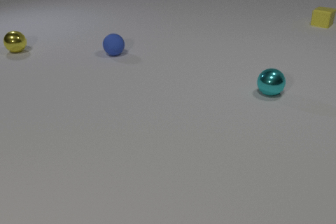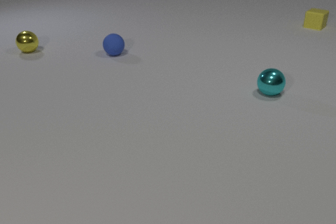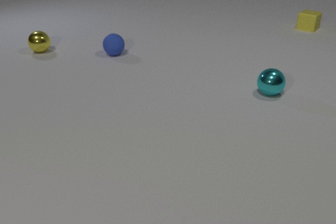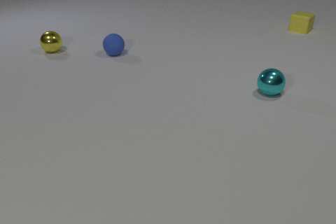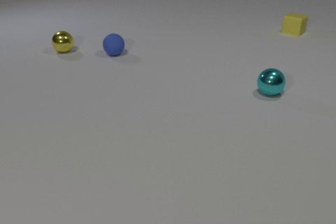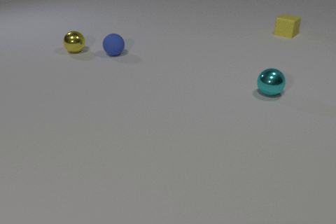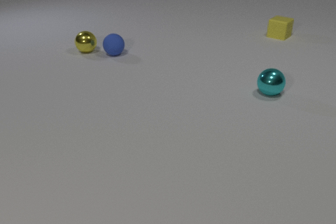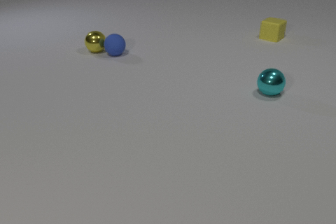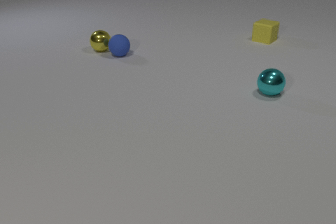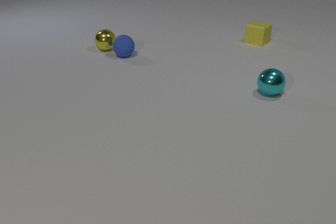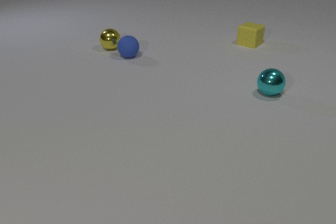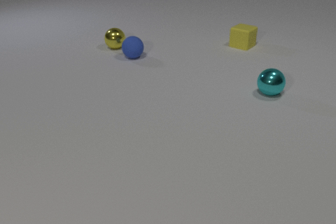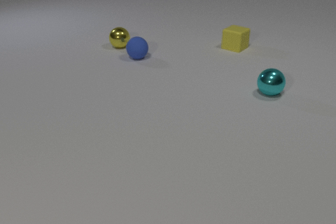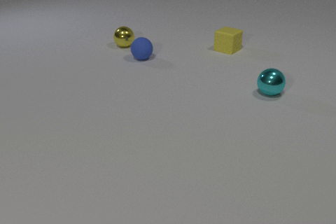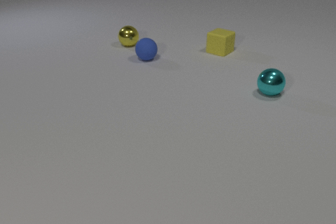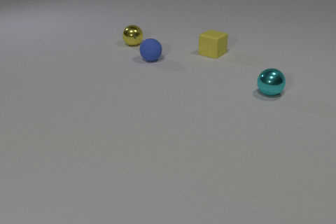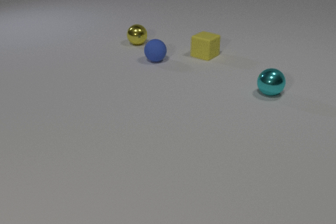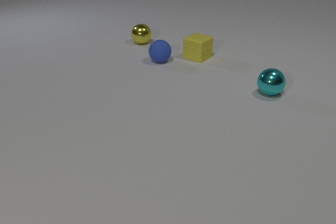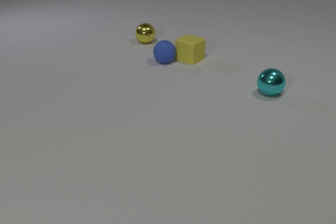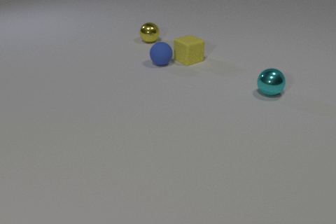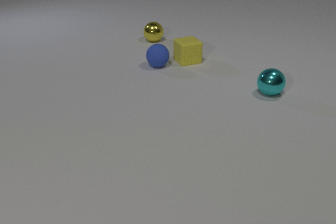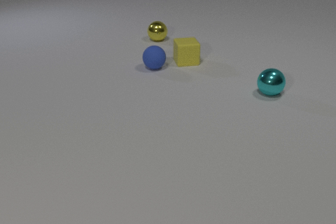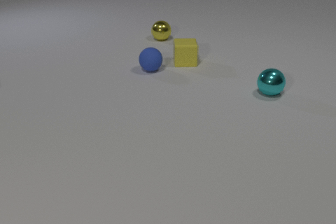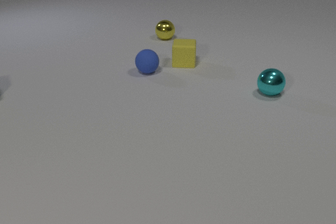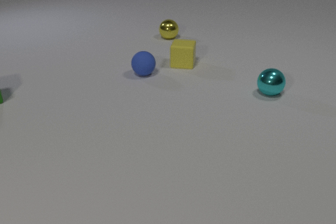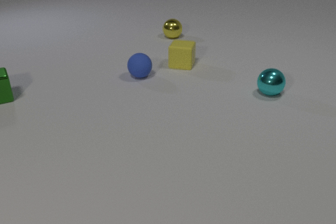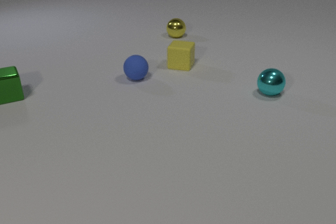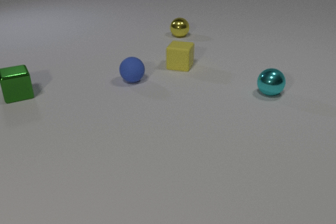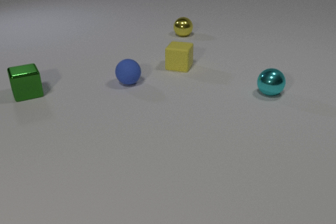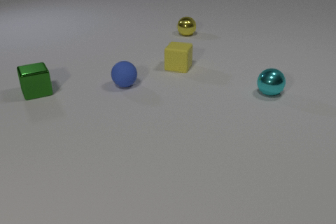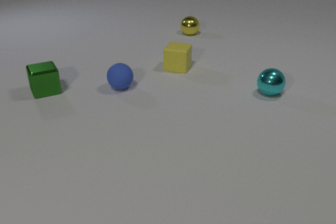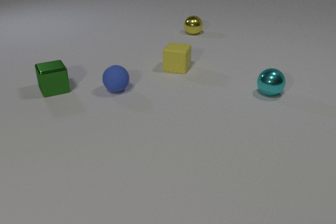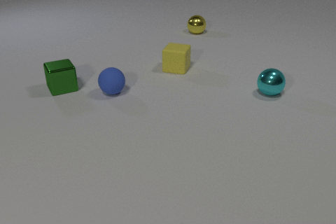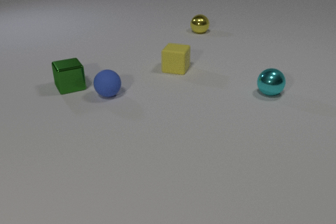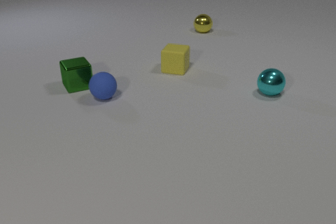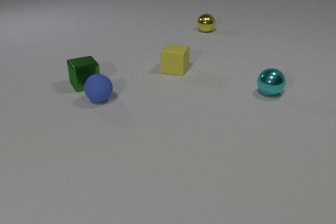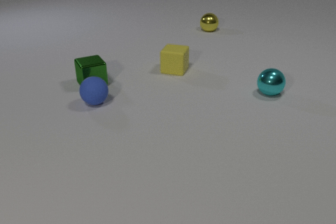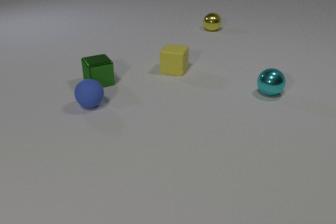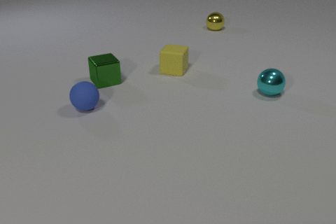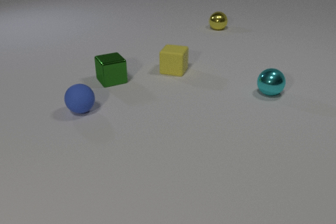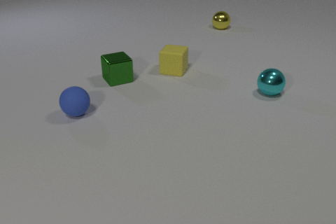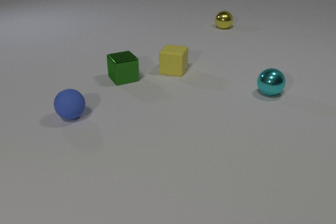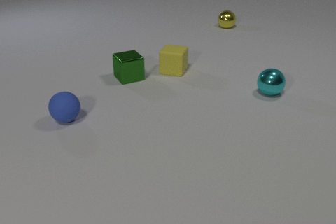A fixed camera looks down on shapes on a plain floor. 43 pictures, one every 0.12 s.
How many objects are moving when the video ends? 3.
What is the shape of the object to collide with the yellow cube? sphere.
Are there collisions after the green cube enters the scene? no.
0.00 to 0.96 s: The yellow metal sphere rolls to the right. The blue rubber sphere rolls to the right. The yellow rubber cube slides toward the camera and to the left. The yellow metal sphere and the blue rubber sphere collide.
0.96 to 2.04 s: The yellow metal sphere rolls to the right and away from the camera. The blue rubber sphere rolls to the right and toward the camera. The yellow rubber cube slides to the left and toward the camera.
2.04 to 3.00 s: The yellow metal sphere rolls to the right and away from the camera. The blue rubber sphere rolls toward the camera and to the left. The yellow rubber cube slides toward the camera and to the left, spins so that its near face slides to the left, clockwise seen from above. The green metal cube comes in at the left edge, slides to the right. The blue rubber sphere and the yellow rubber cube collide.
3.00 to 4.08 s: The yellow metal sphere rolls to the right and away from the camera. The blue rubber sphere rolls toward the camera and to the left. The yellow rubber cube slides toward the camera and to the left. The green metal cube slides to the right.
4.08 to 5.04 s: The yellow metal sphere rolls to the right and away from the camera. The blue rubber sphere rolls toward the camera and to the left. The green metal cube slides to the right.
